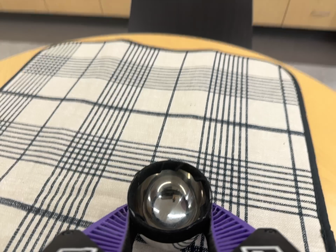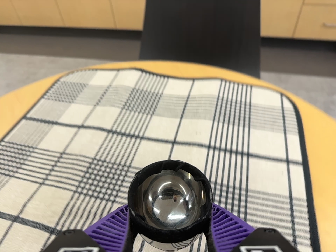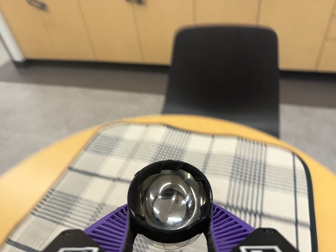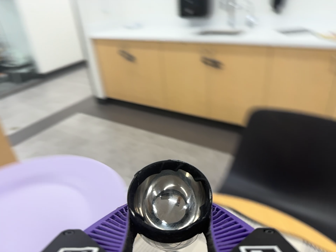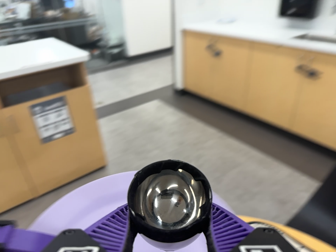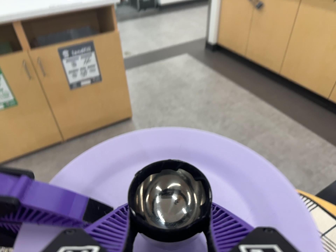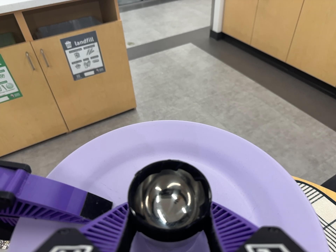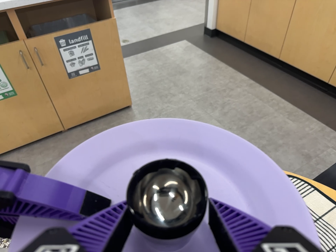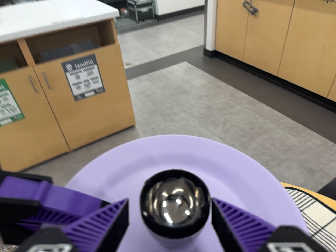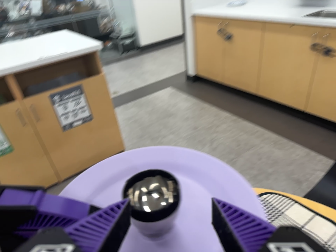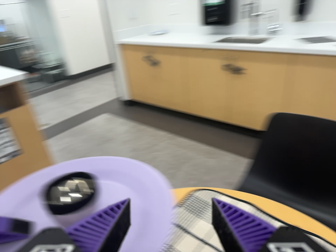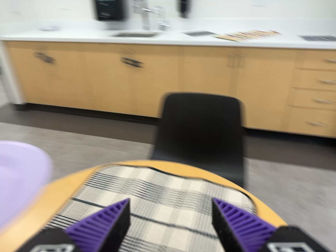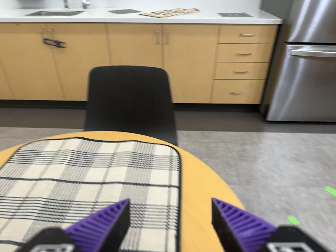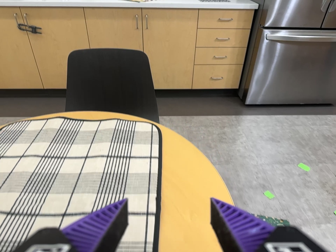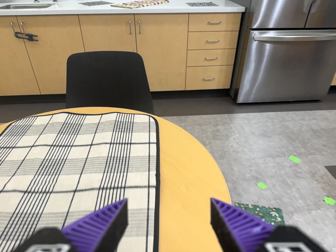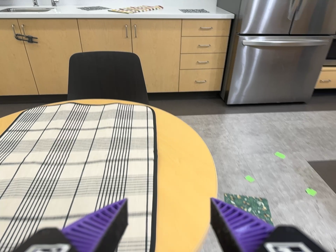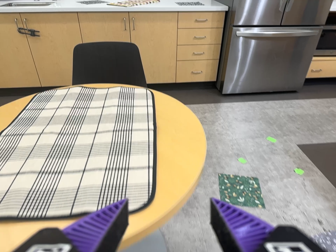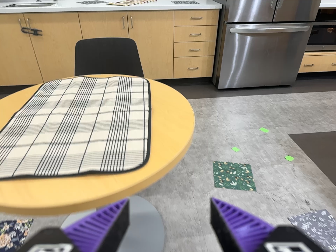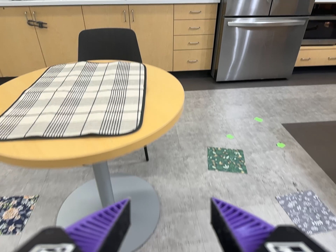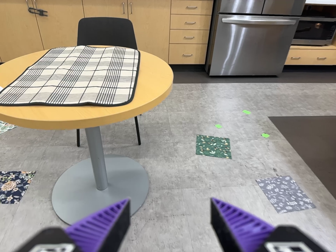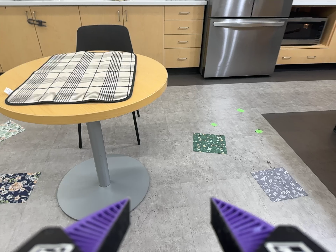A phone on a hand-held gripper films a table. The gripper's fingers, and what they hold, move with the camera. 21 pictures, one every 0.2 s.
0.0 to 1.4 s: The camera swings to its left by about 40 degrees, and the scene slides to the right. It travels toward the top of its view, to its left and backward, about 28 cm, so close, fixed things drift downward. It rolls about its line of sight by about 25 degrees, and the scene rotates clockwise.
1.4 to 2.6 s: The camera swings to its right by about 55 degrees, and the scene slides to the left. It travels toward the bottom of its view, backward and to its right, about 36 cm, so close, fixed things drift upward. Its aim tips toward the top of its view by about 10 degrees. It rolls about its line of sight by about 30 degrees, and the scene rotates counterclockwise.
2.6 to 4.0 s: The camera travels backward and toward the bottom of its view, about 80 cm, so what stands in front gets smaller.
The film runs backward here.
